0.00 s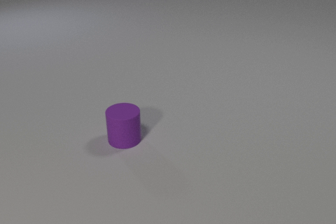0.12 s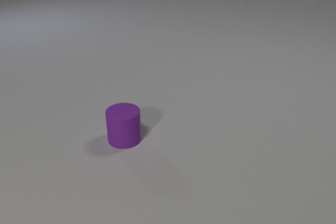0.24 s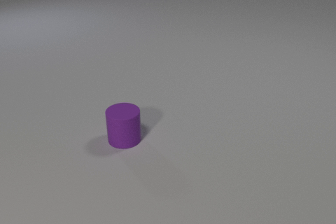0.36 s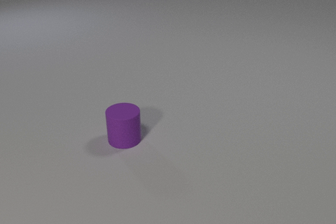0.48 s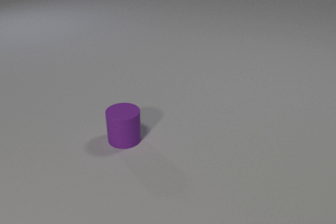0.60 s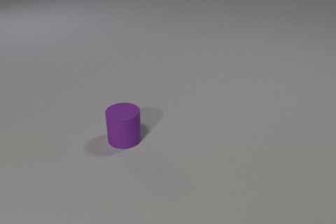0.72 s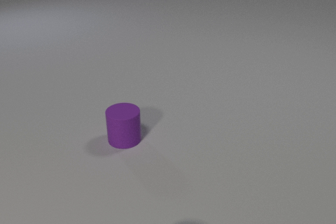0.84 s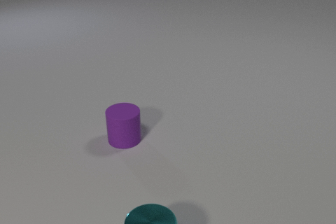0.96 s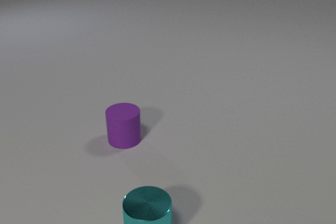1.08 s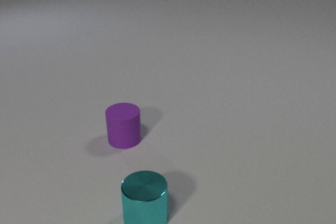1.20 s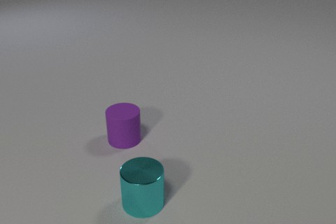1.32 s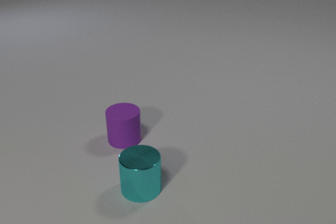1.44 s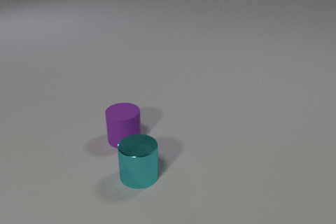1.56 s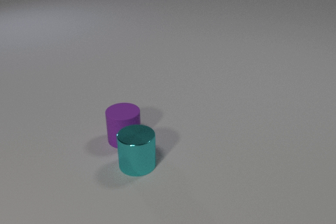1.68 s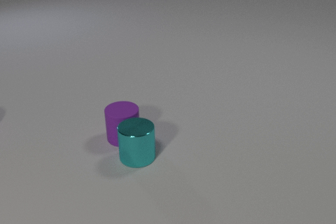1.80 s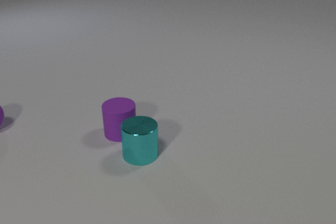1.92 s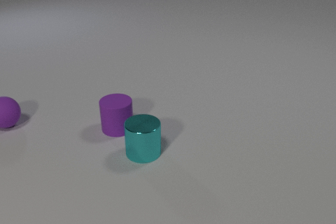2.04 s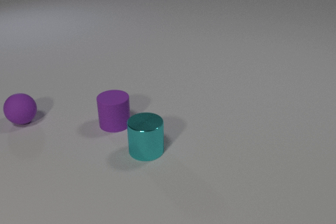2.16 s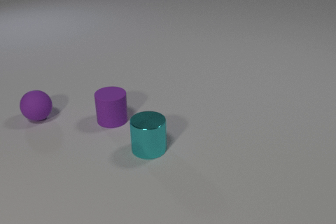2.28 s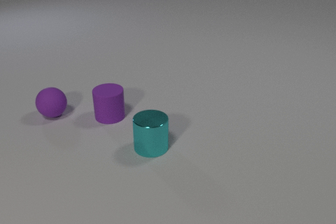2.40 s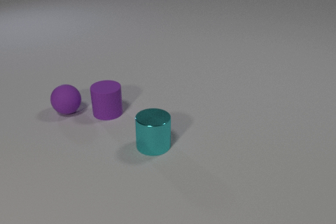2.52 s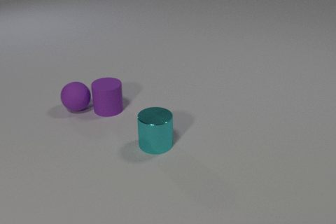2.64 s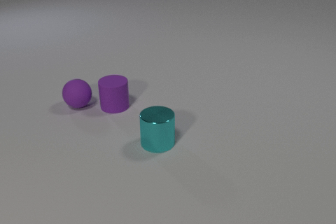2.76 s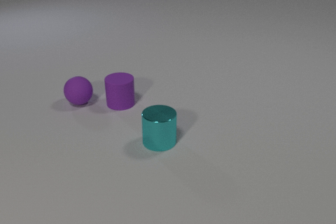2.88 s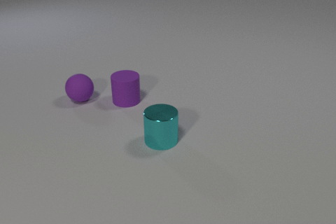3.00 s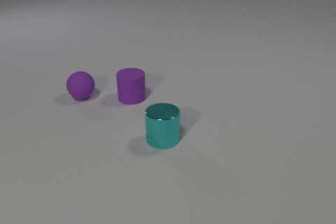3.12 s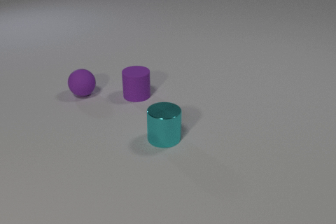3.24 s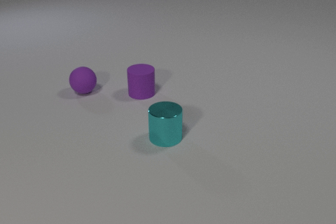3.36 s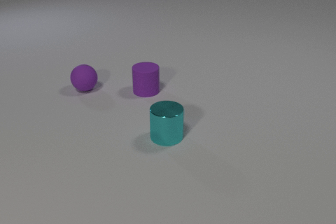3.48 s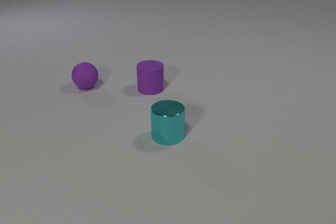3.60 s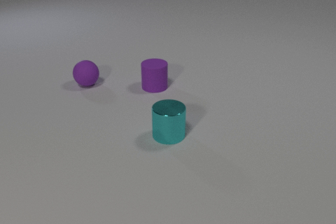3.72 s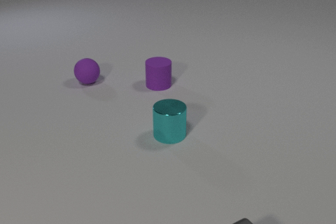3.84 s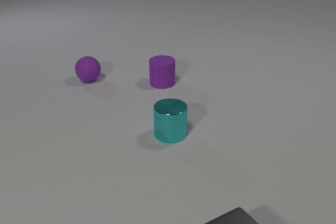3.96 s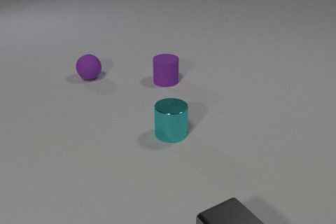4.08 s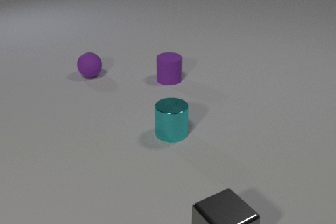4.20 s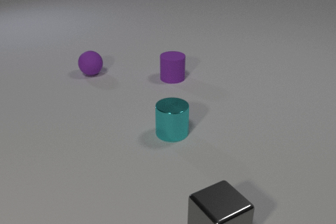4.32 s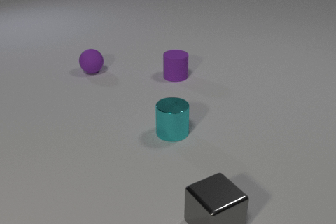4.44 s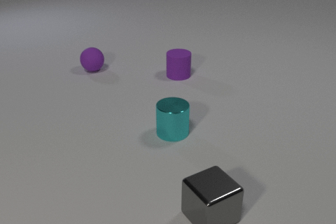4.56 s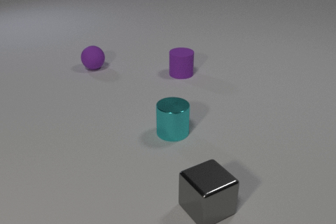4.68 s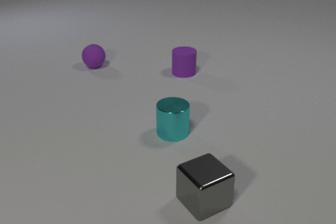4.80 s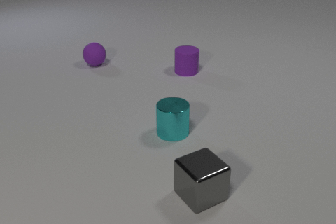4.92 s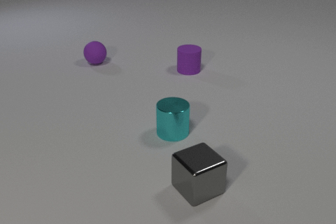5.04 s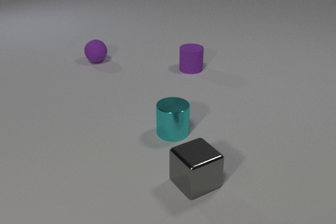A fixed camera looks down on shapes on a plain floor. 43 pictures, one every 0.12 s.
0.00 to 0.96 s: The cyan metal cylinder comes in at the bottom edge, slides away from the camera.
0.96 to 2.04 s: The cyan metal cylinder slides away from the camera. The purple rubber cylinder slides away from the camera. The purple rubber sphere comes in at the left edge, rolls to the right. The cyan metal cylinder and the purple rubber cylinder collide.
2.04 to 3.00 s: The cyan metal cylinder slides away from the camera and to the right. The purple rubber cylinder slides away from the camera. The purple rubber sphere rolls to the right and away from the camera. The purple rubber cylinder and the purple rubber sphere collide.
3.00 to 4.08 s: The cyan metal cylinder slides away from the camera and to the right. The purple rubber cylinder slides away from the camera and to the right. The gray metal cube comes in at the bottom edge, slides away from the camera and to the left. The purple rubber sphere rolls away from the camera.
4.08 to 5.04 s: The purple rubber cylinder slides away from the camera and to the right. The gray metal cube slides away from the camera. The purple rubber sphere rolls away from the camera.
How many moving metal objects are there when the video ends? 1.
What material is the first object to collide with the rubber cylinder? metal.
How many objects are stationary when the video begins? 1.
